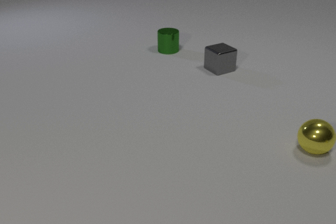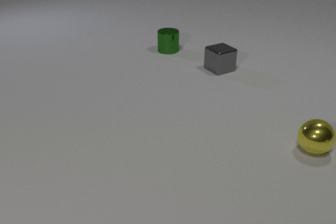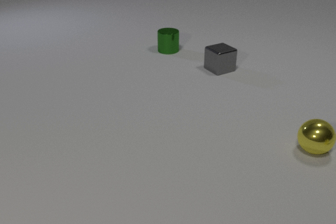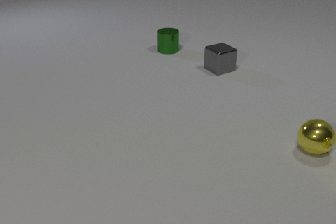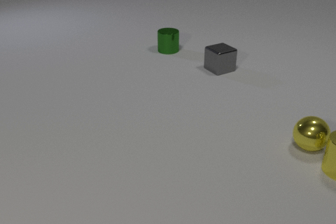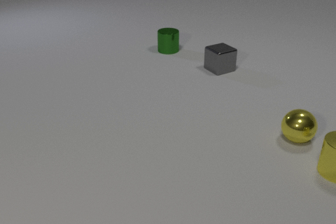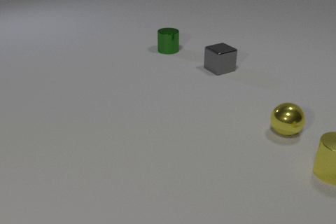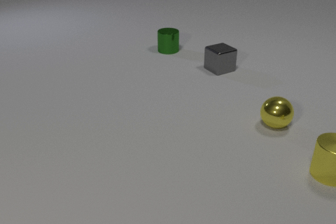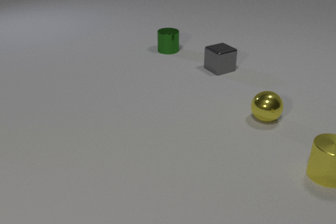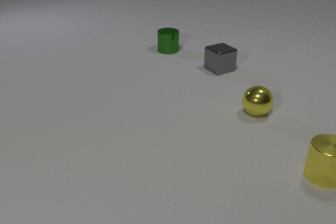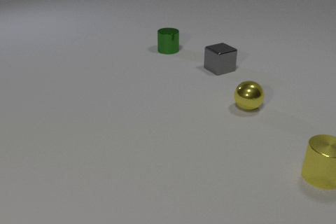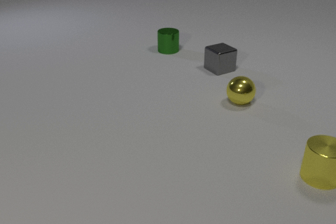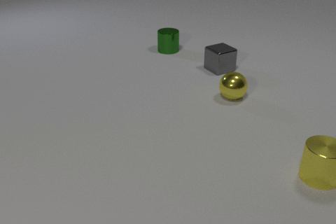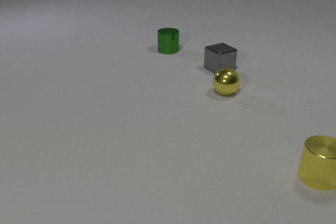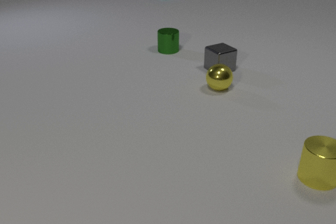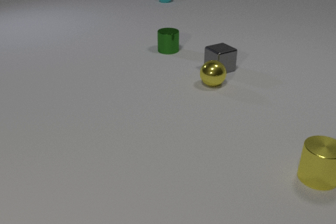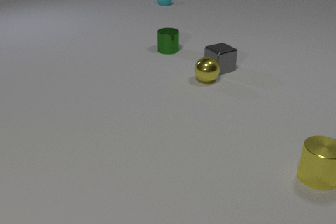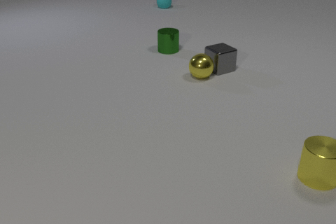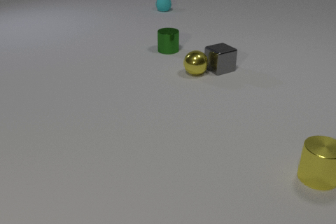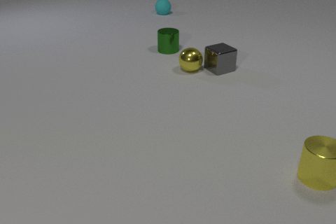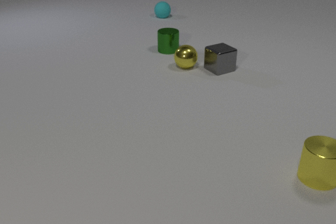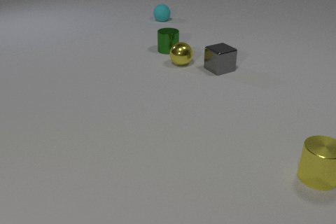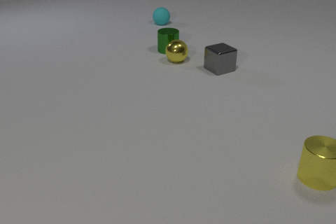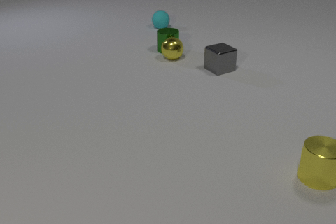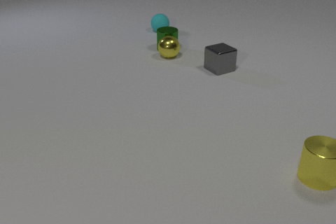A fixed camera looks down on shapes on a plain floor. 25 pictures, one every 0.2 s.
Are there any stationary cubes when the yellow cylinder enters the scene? yes.
What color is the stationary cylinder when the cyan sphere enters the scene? green.
How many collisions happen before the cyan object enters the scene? 1.
0.0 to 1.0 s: The yellow metal cylinder comes in at the right edge, slides to the left. The yellow metal sphere rolls to the left and away from the camera. The yellow metal cylinder and the yellow metal sphere collide.
1.0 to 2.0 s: The yellow metal cylinder slides toward the camera and to the left. The yellow metal sphere rolls away from the camera and to the left.
2.0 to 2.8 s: The yellow metal sphere rolls away from the camera and to the left. The cyan rubber sphere comes in at the top edge, rolls toward the camera.
2.8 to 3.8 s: The yellow metal sphere rolls away from the camera and to the left. The cyan rubber sphere rolls toward the camera.
3.8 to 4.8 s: The yellow metal sphere rolls away from the camera and to the left. The green metal cylinder slides away from the camera. The cyan rubber sphere rolls toward the camera. The yellow metal sphere and the green metal cylinder collide.
